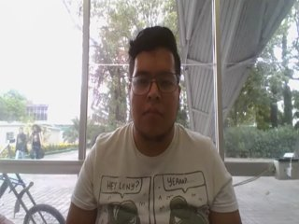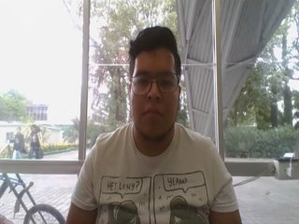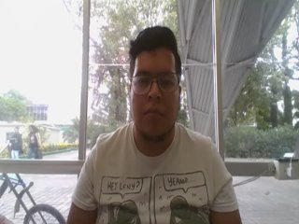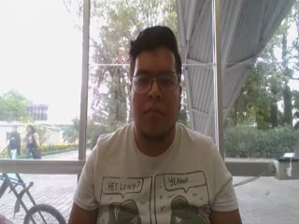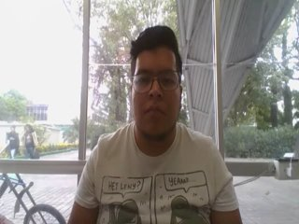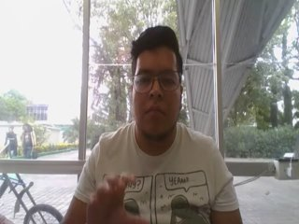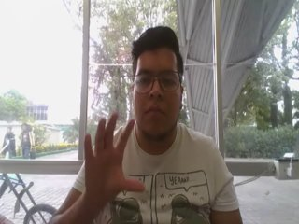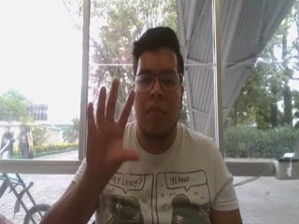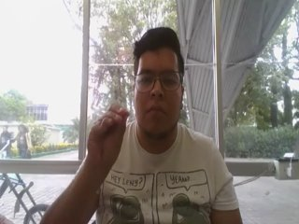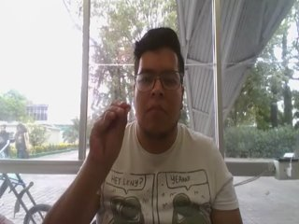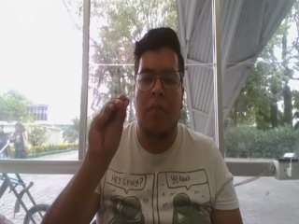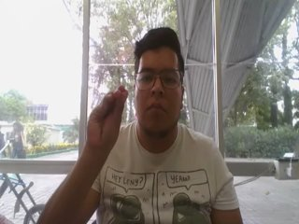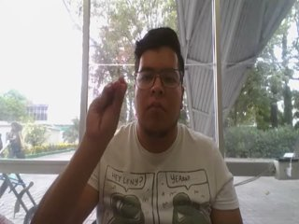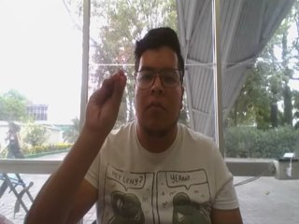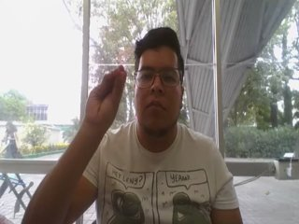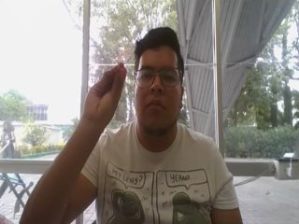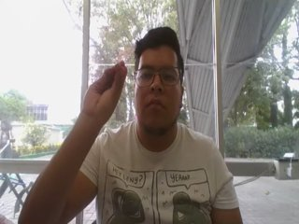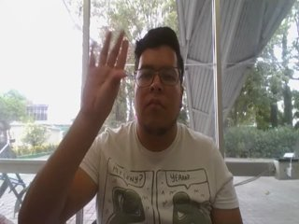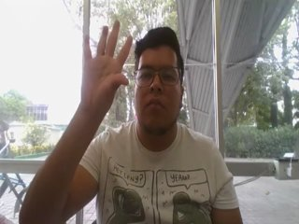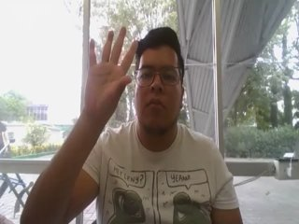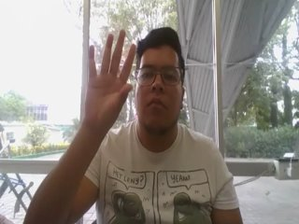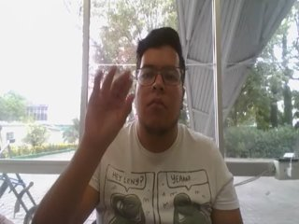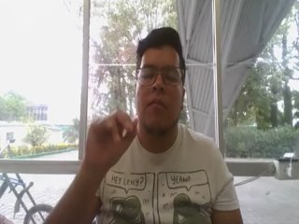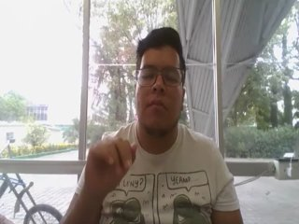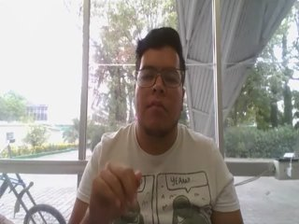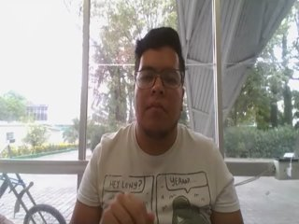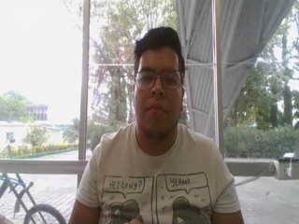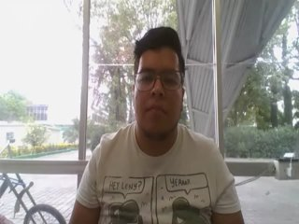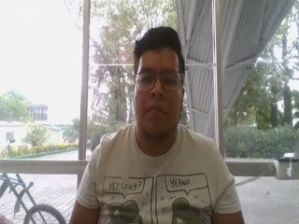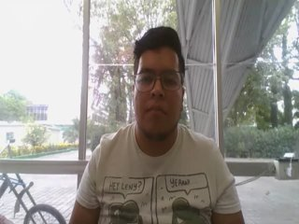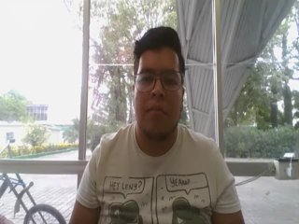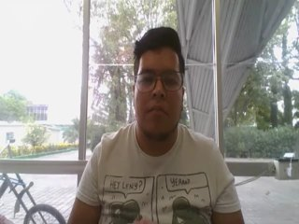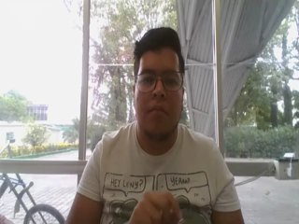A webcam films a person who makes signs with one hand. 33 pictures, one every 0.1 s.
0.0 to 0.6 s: Non-gesture.
0.7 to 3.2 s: On the screen the hand sweeps upward. The name of the sign: Throw up.
